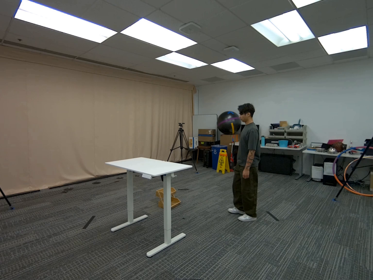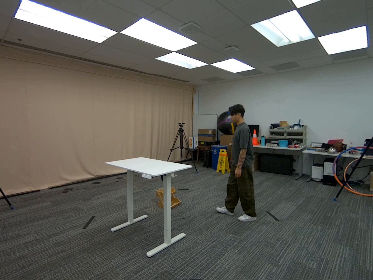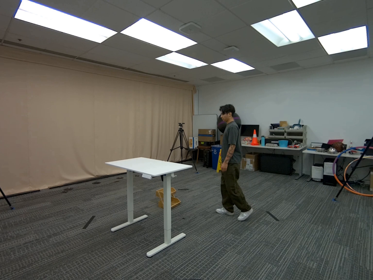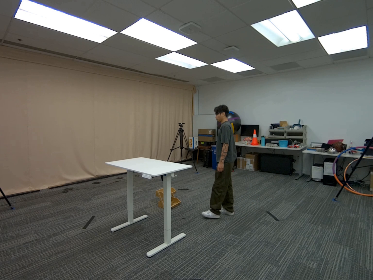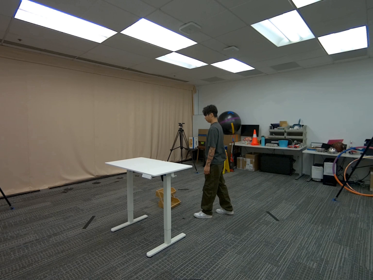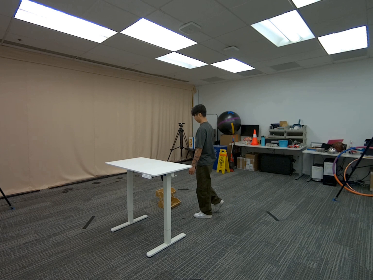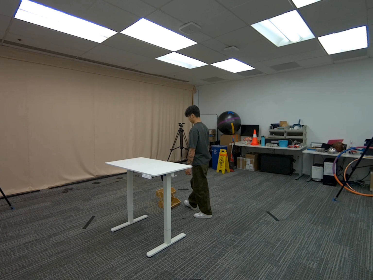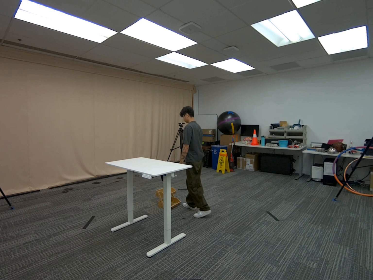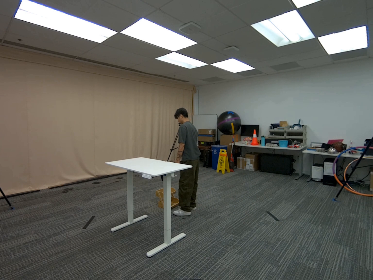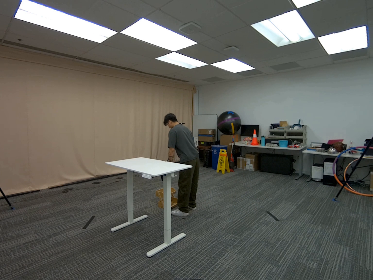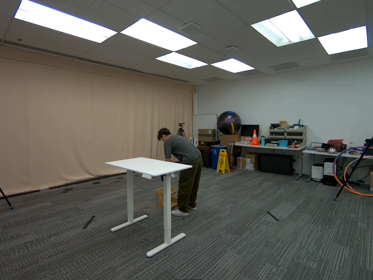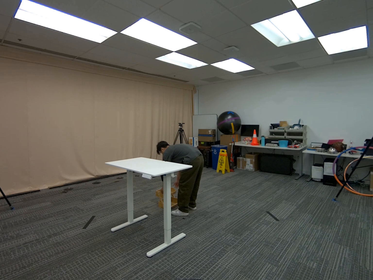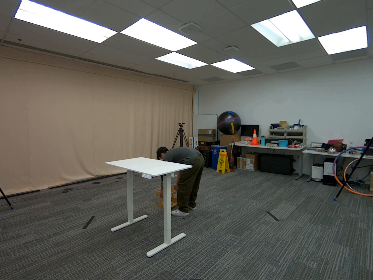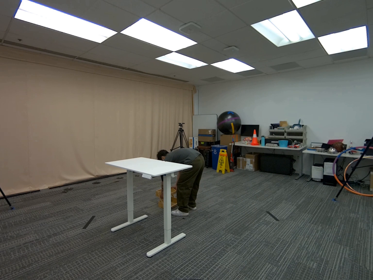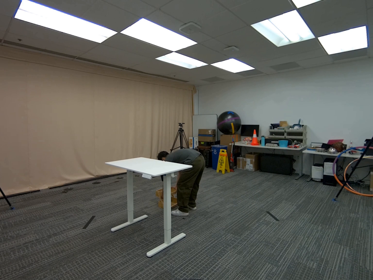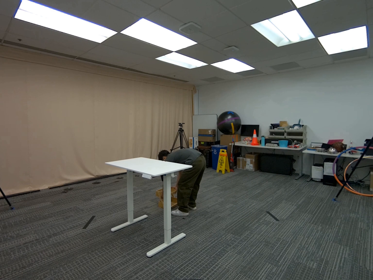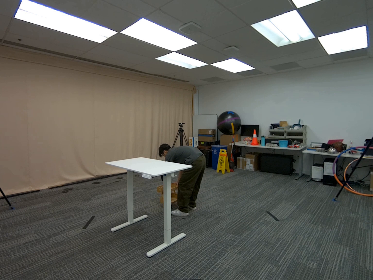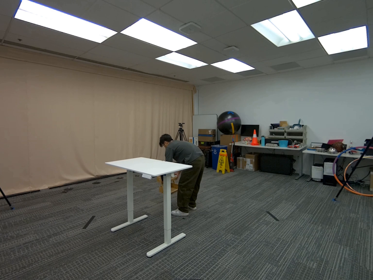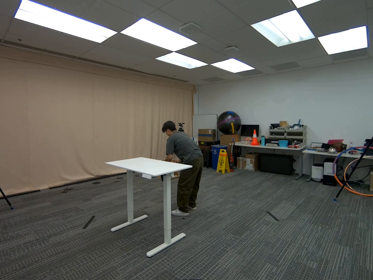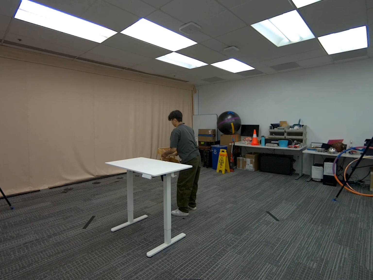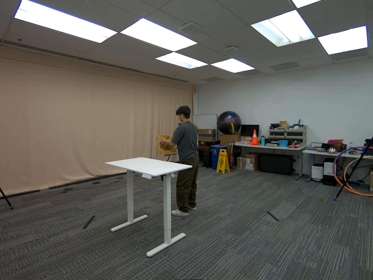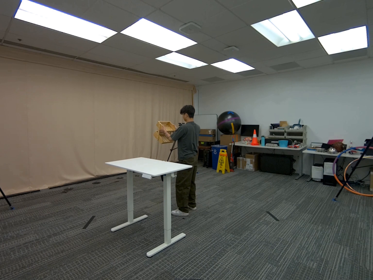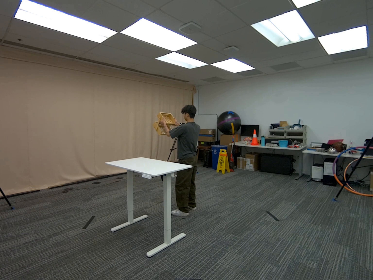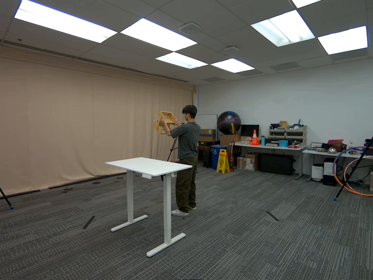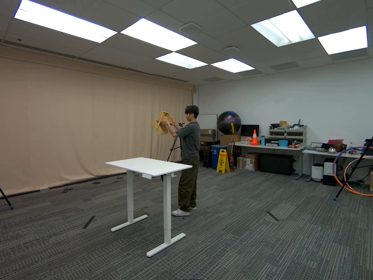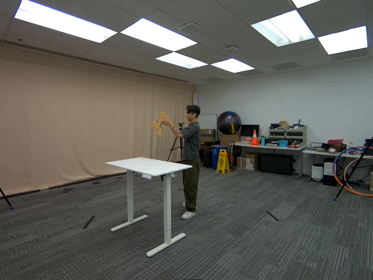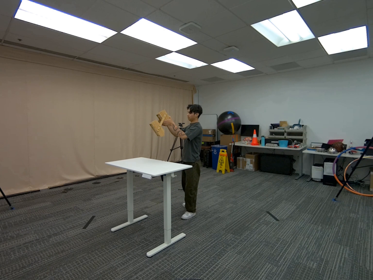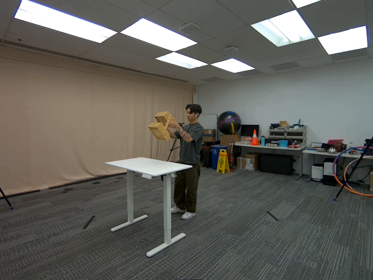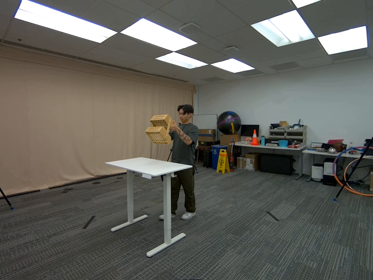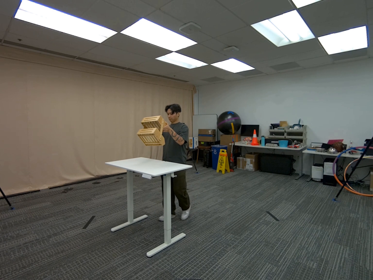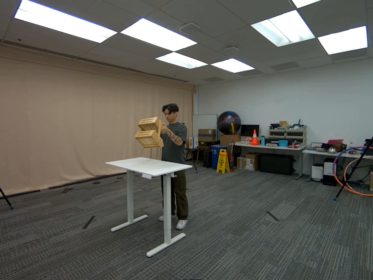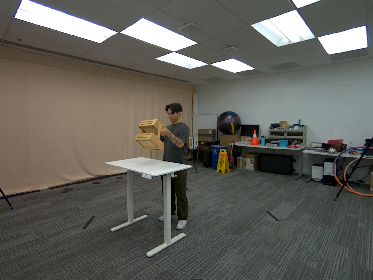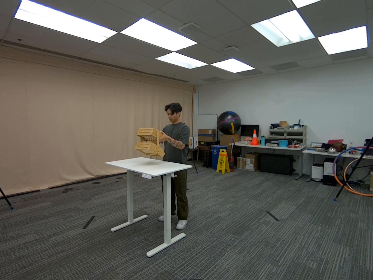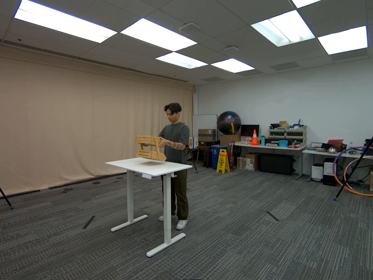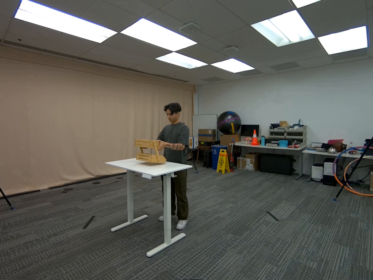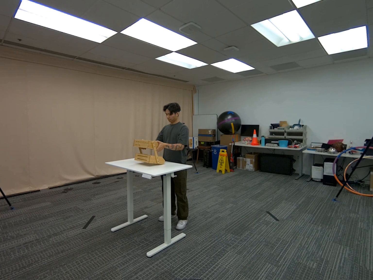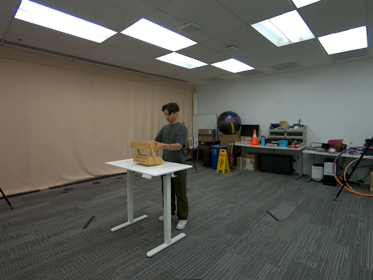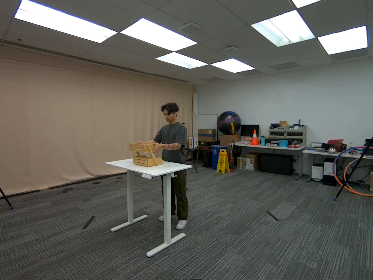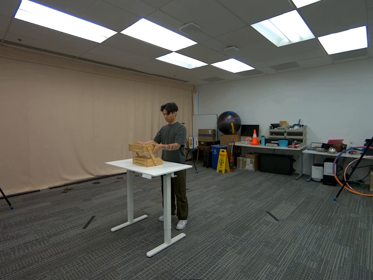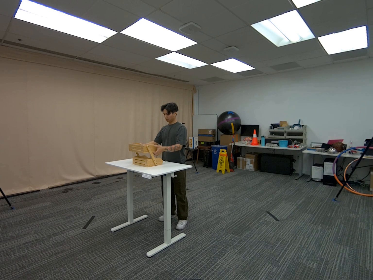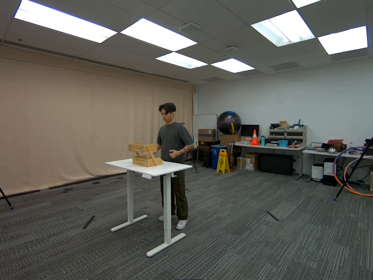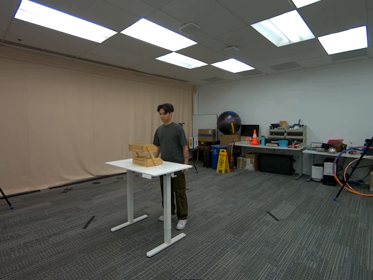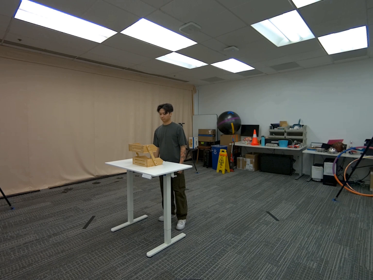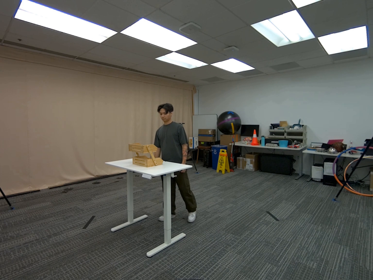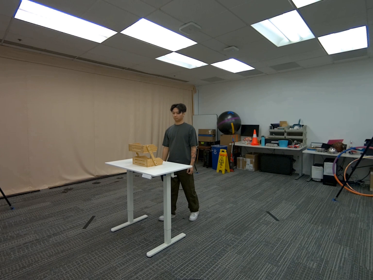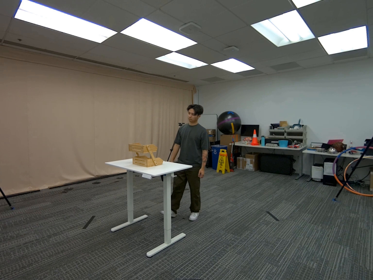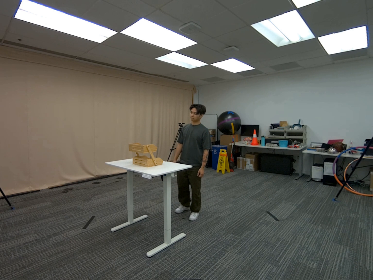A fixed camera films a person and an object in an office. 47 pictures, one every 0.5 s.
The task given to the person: Walk over to the wooden crate on the ground and pick up the wooden crate from the top shelf using both hands and place on the white desk.
